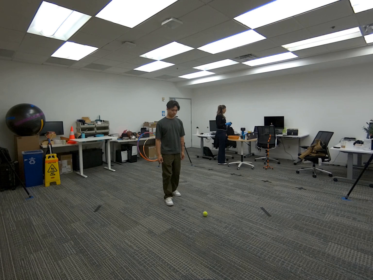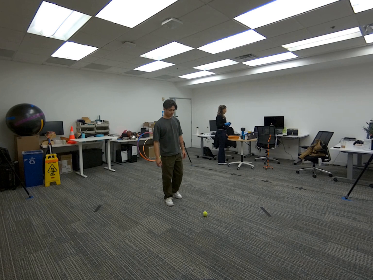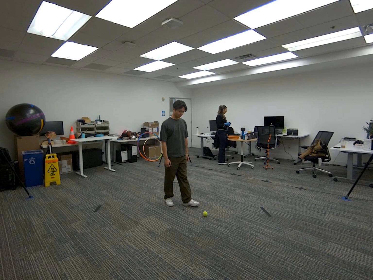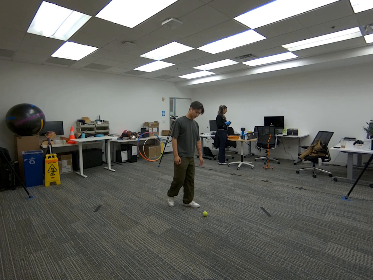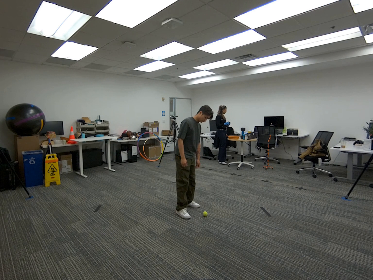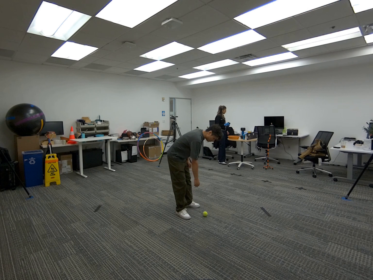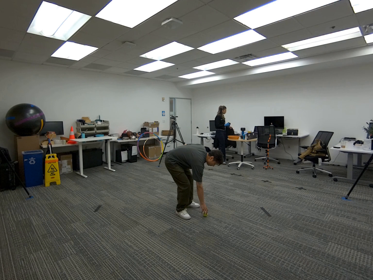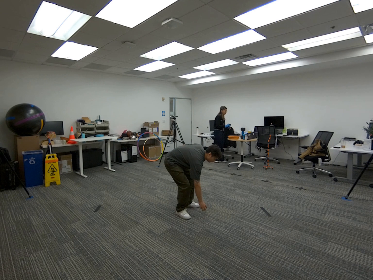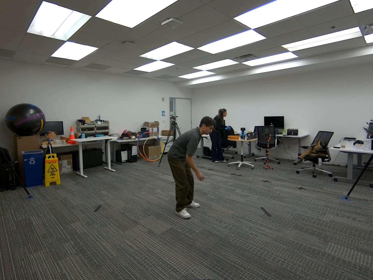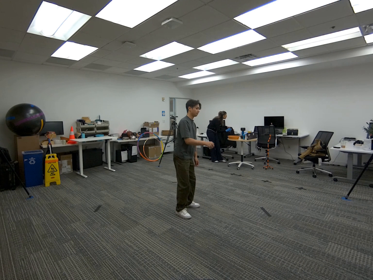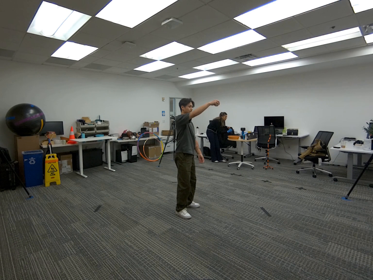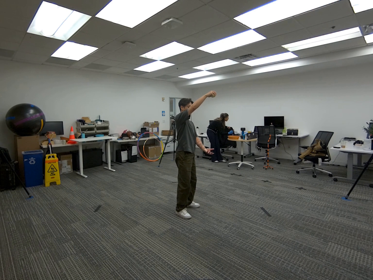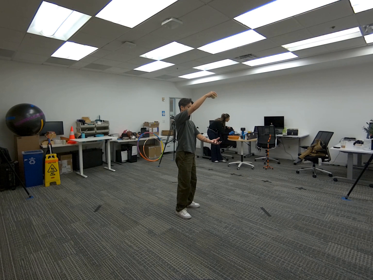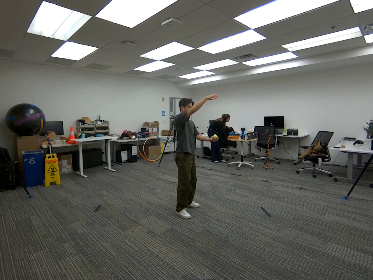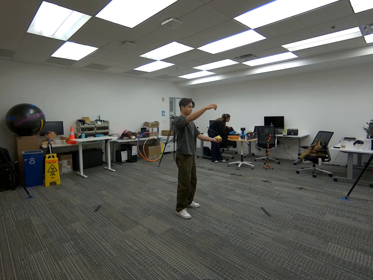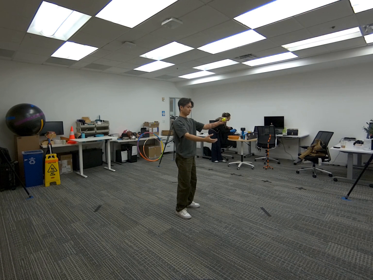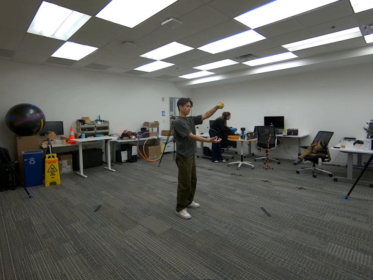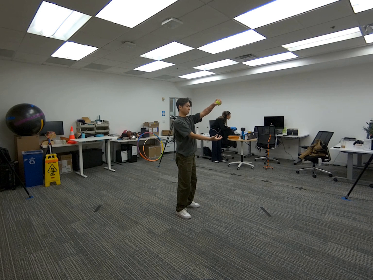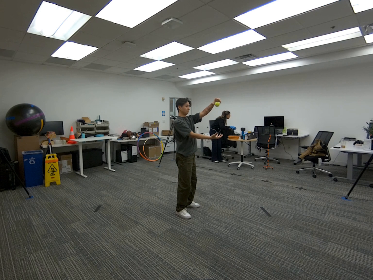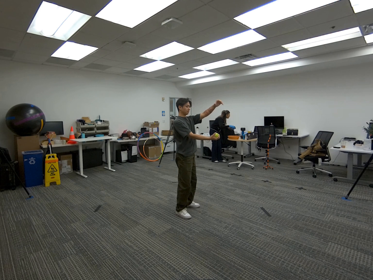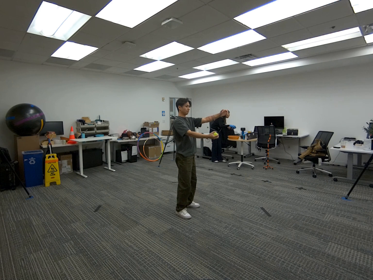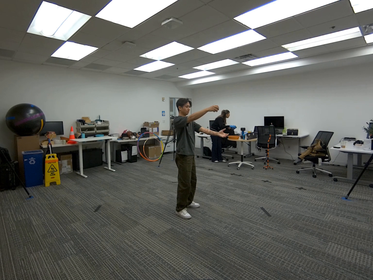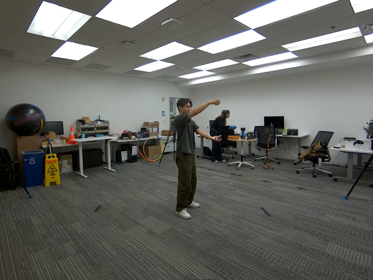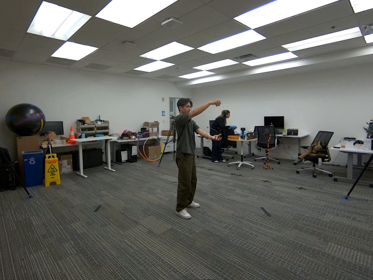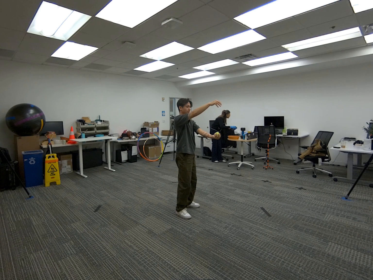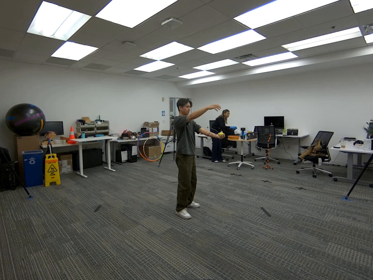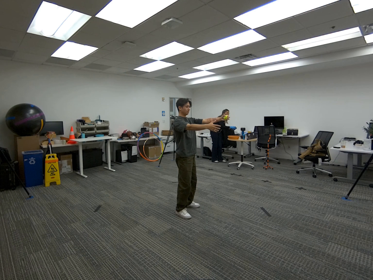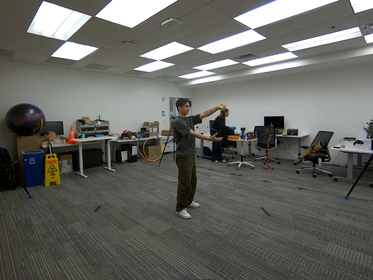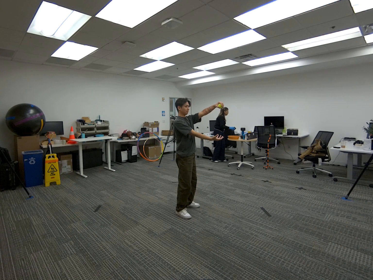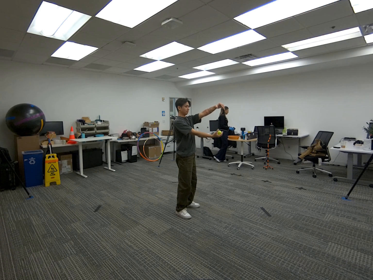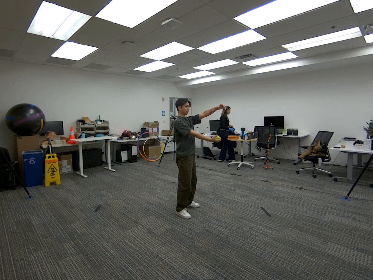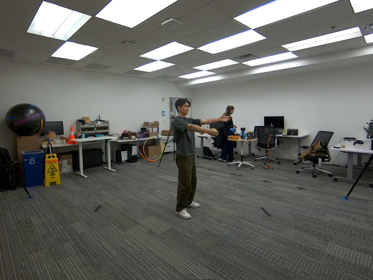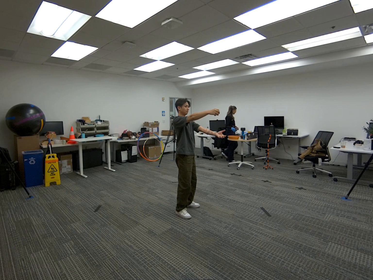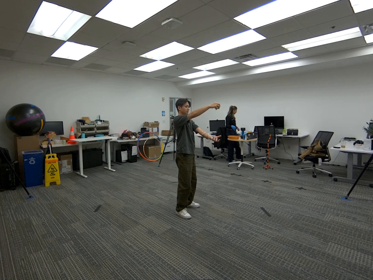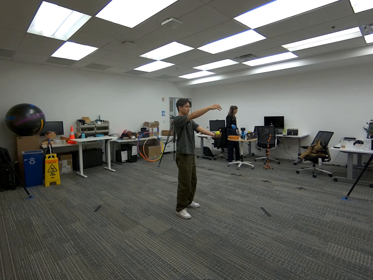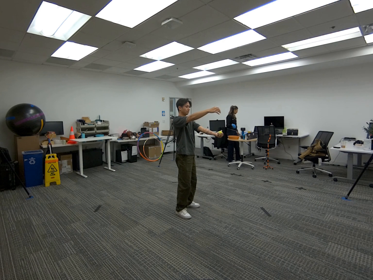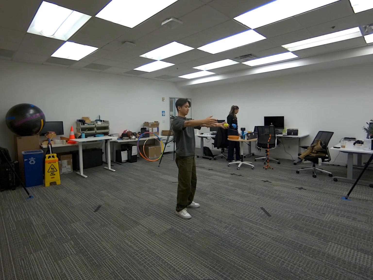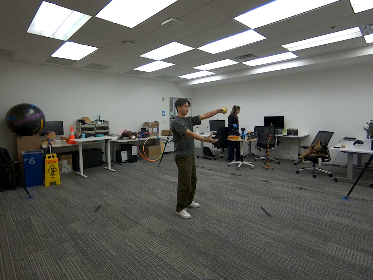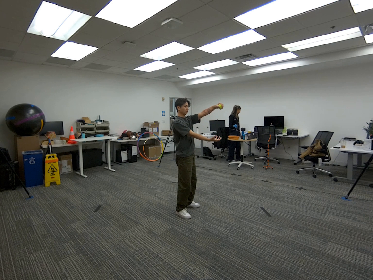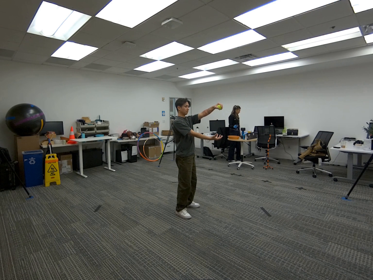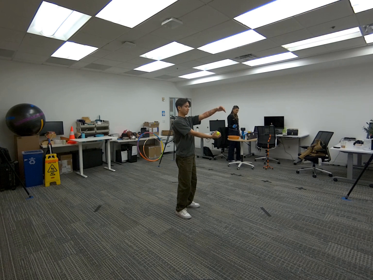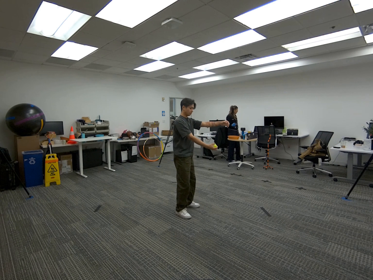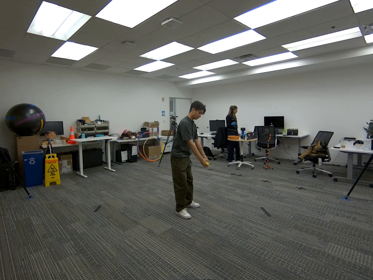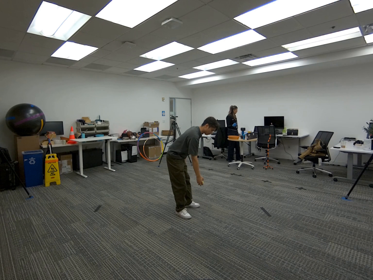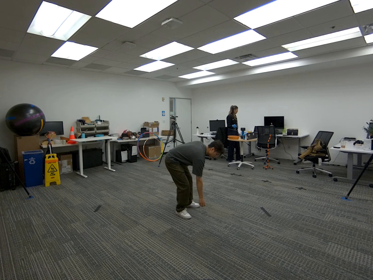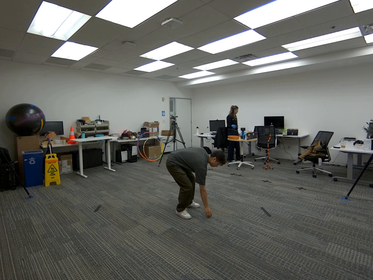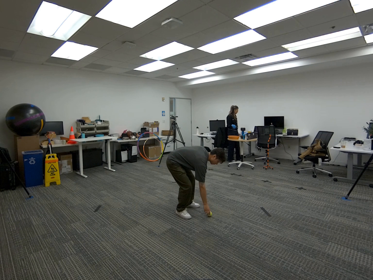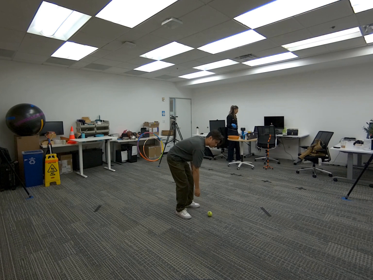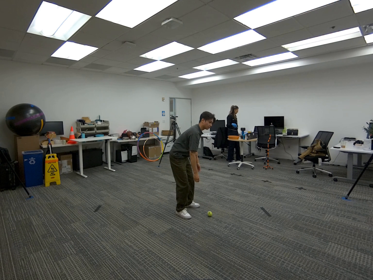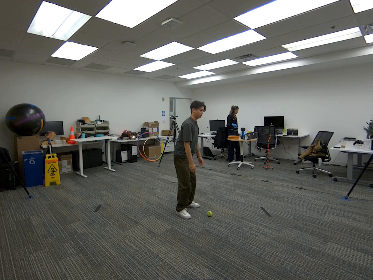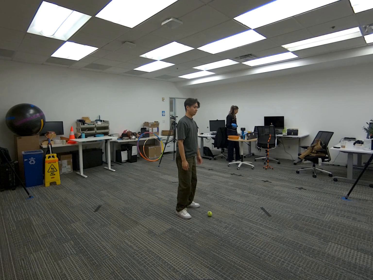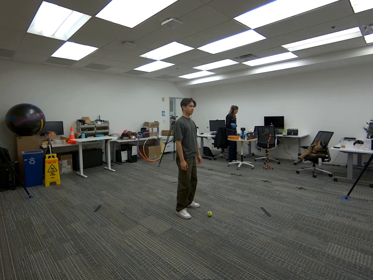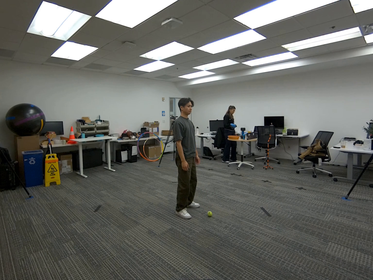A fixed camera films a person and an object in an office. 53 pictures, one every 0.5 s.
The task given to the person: Walk over to the tennis ball and pick up using one hand. Drop the tennis ball onto the other hand and switch. Place the tennis ball on the ground.
